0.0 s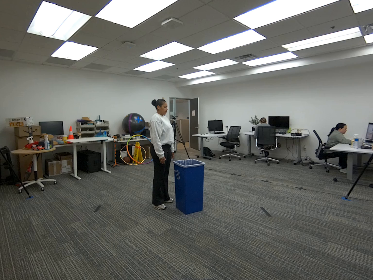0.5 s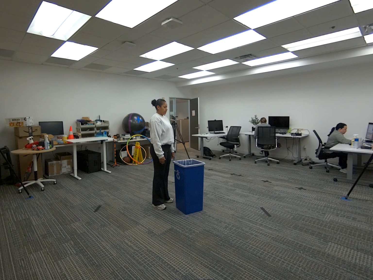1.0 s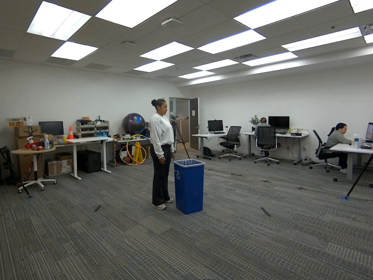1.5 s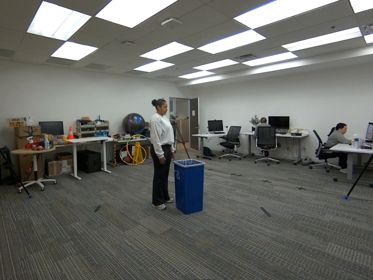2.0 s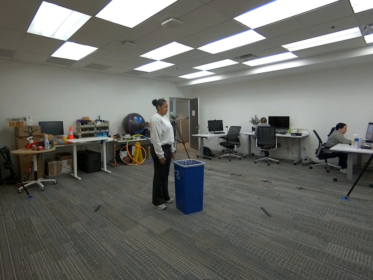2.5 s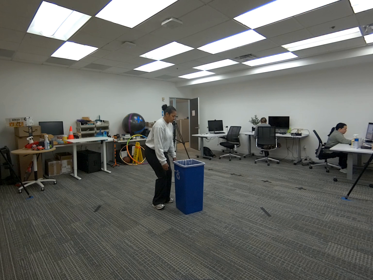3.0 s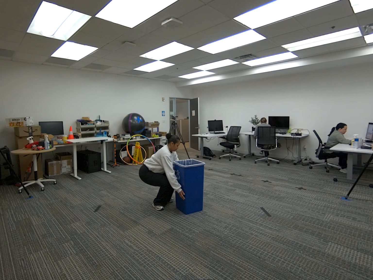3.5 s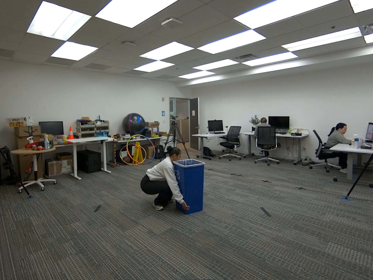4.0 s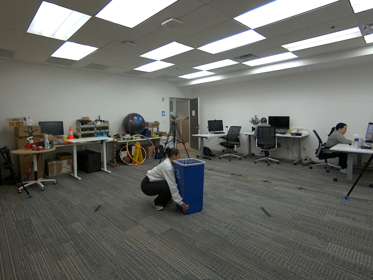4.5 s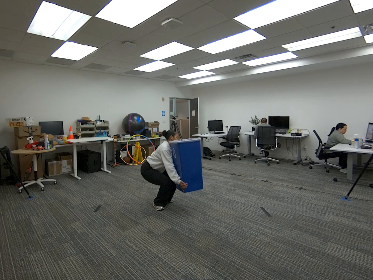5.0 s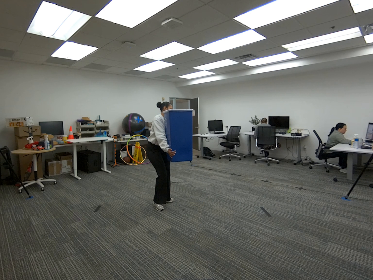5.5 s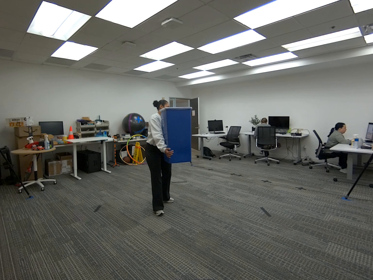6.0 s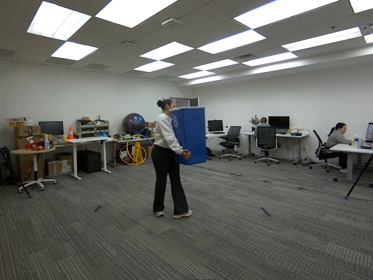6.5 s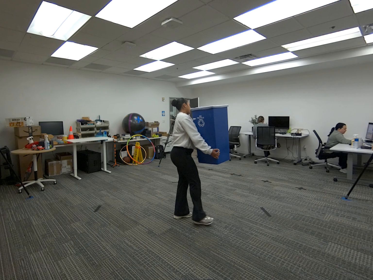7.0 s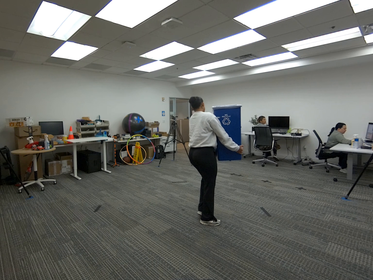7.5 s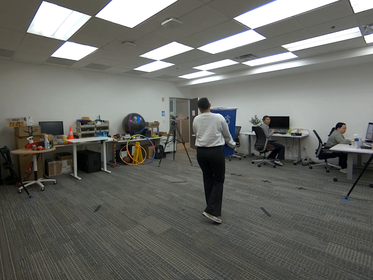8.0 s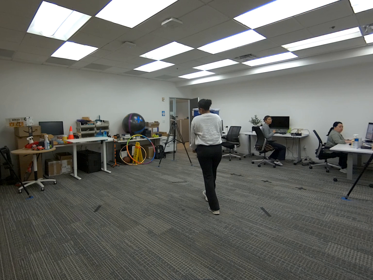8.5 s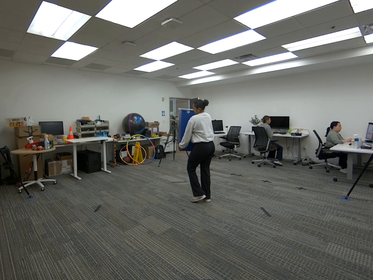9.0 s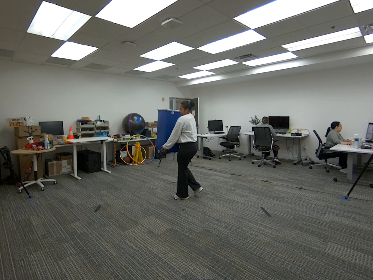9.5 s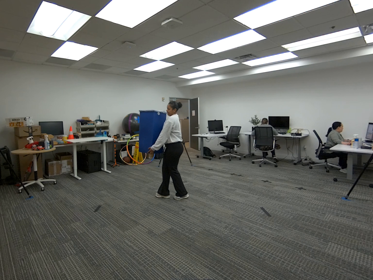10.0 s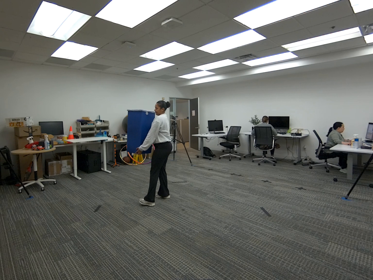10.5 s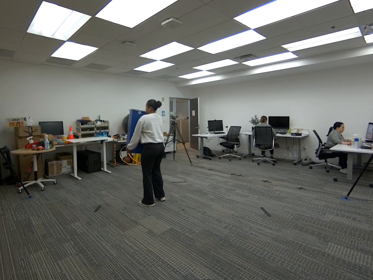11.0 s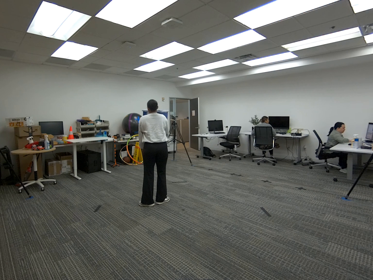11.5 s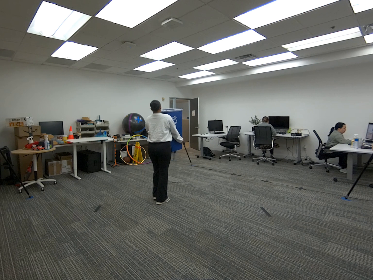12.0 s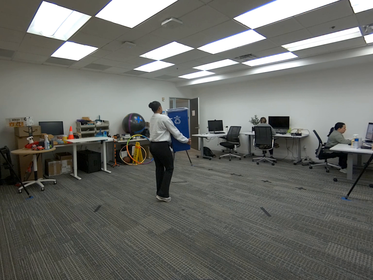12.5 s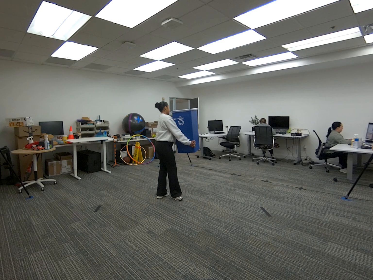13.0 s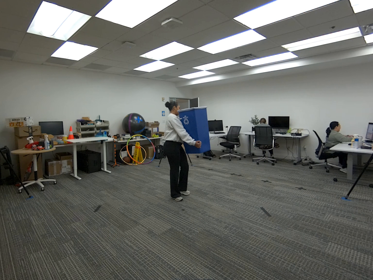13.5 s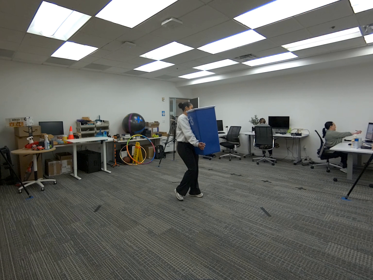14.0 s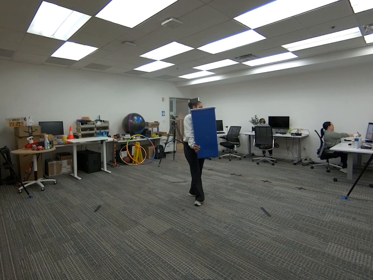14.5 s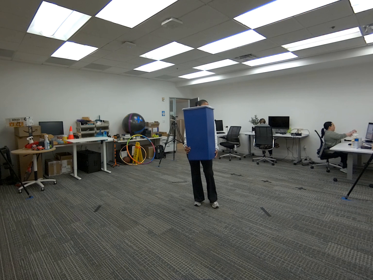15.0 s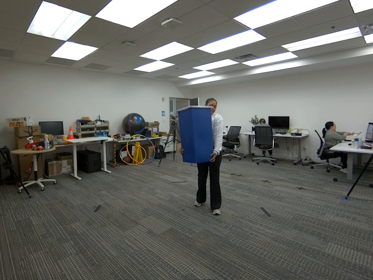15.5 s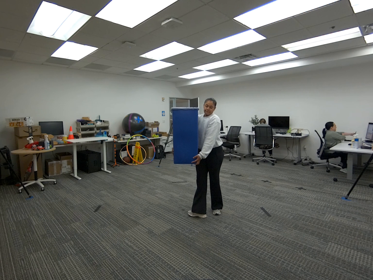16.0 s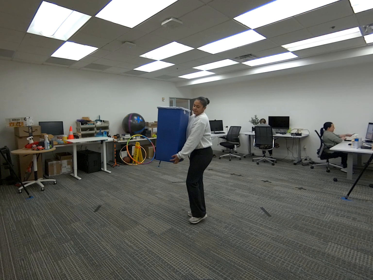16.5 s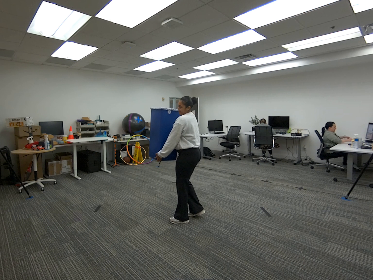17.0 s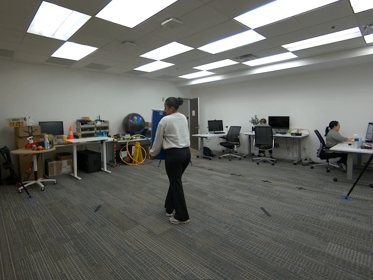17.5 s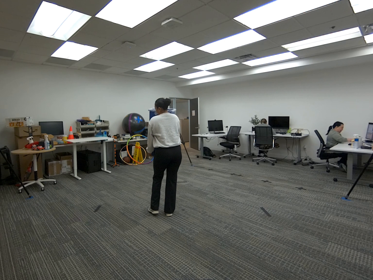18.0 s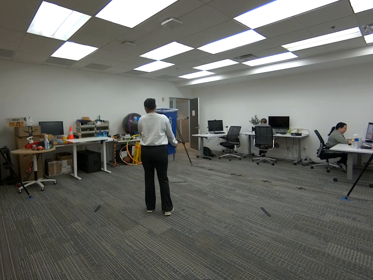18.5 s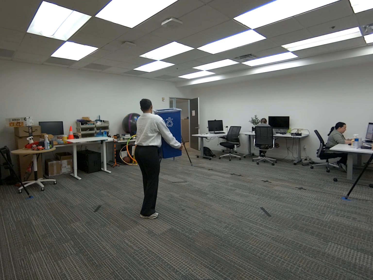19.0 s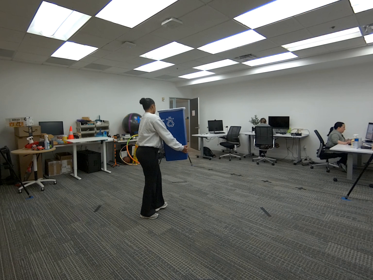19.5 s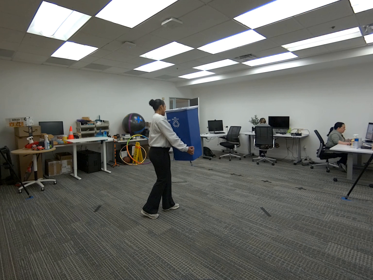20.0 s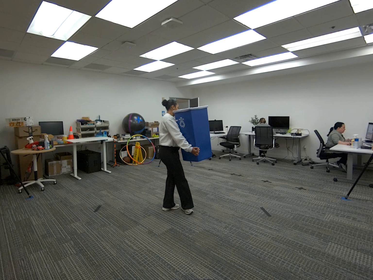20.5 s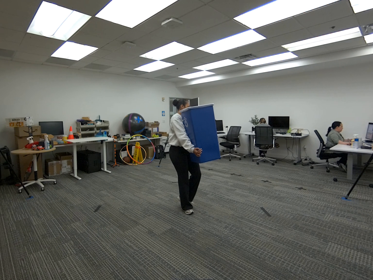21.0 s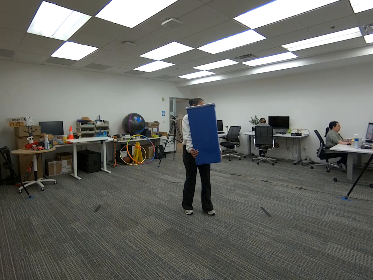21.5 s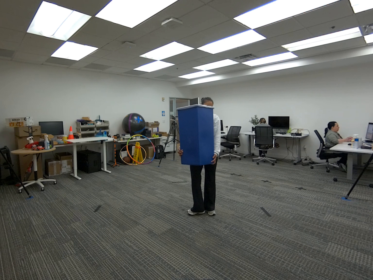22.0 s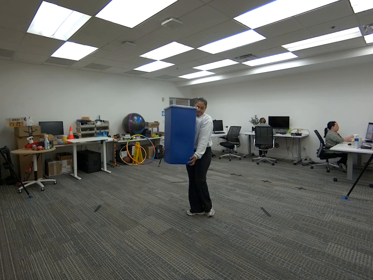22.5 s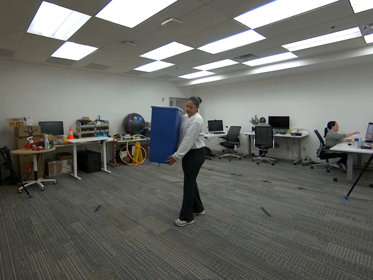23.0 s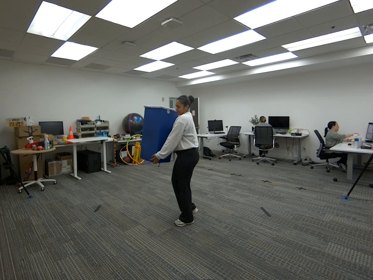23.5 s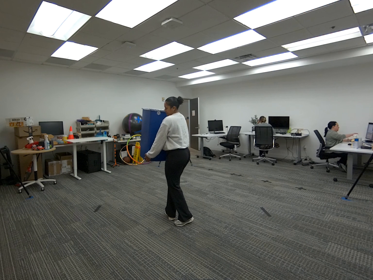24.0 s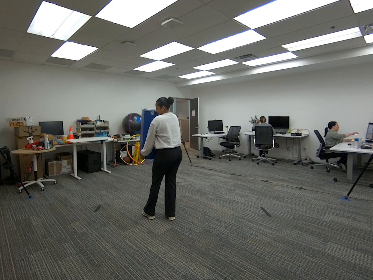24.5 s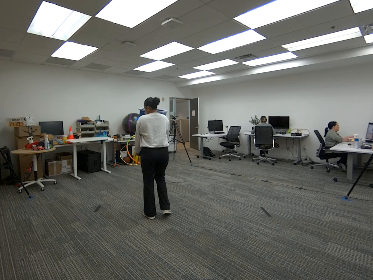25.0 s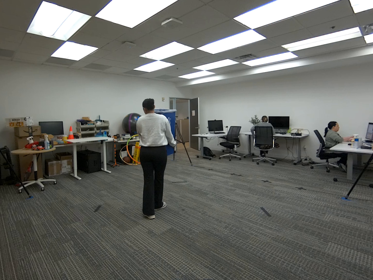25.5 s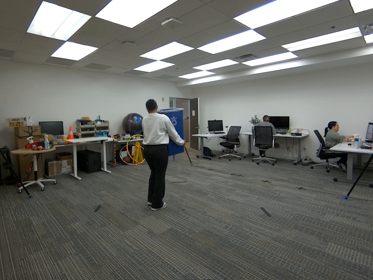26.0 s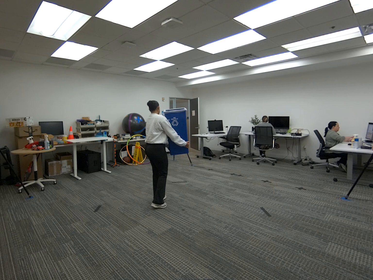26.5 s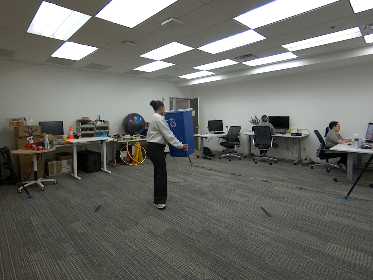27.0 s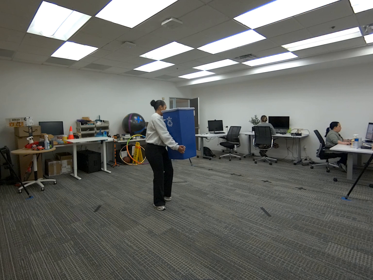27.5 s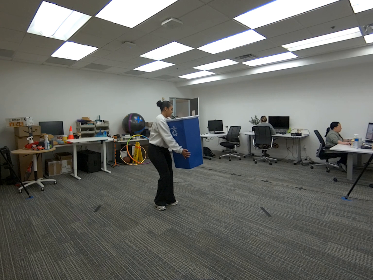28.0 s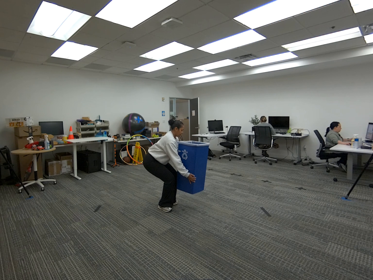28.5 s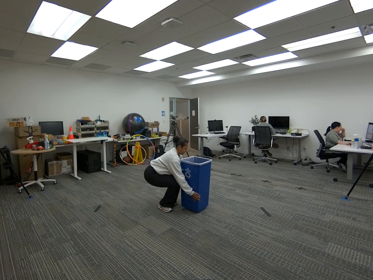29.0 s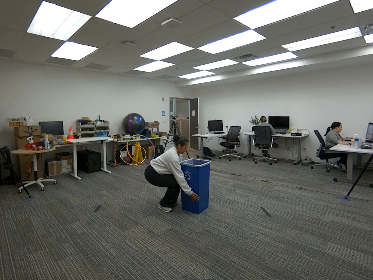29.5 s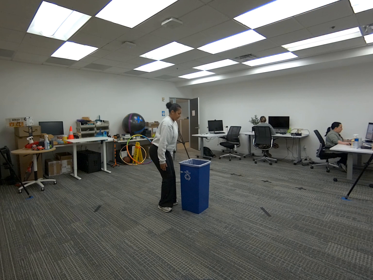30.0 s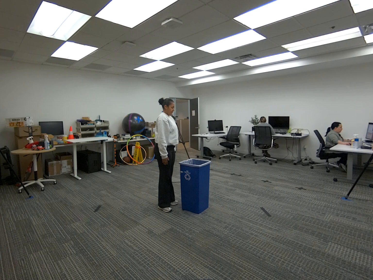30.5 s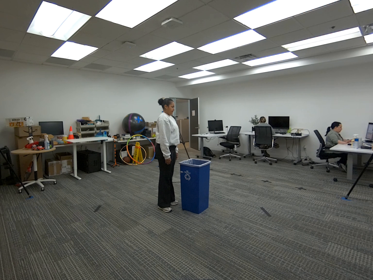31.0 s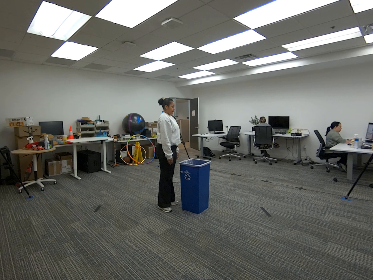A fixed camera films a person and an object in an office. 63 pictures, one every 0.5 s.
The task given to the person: Pick up trash can from the bottom of the container, walk within the bounding area and place on the floor.
